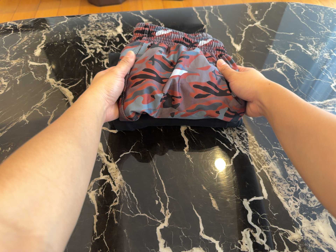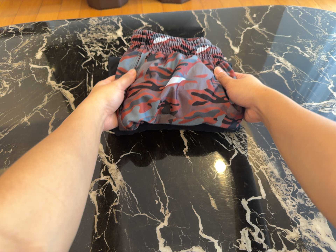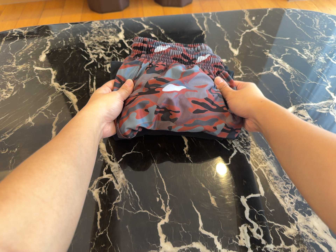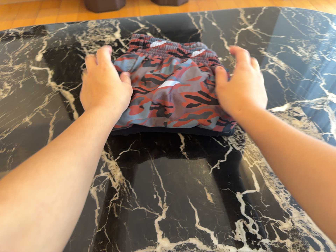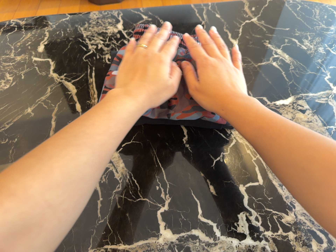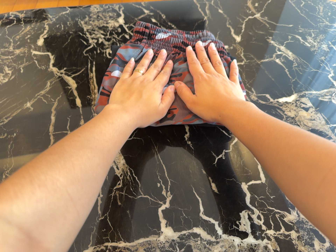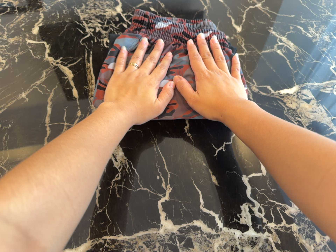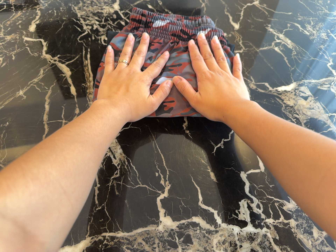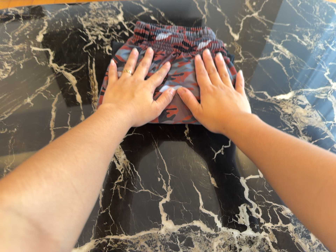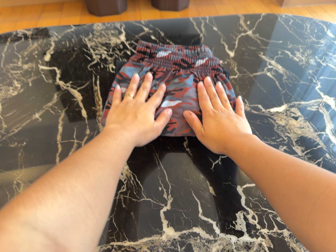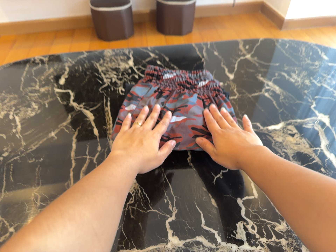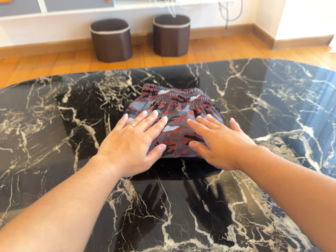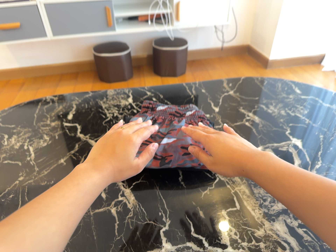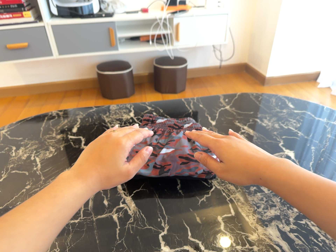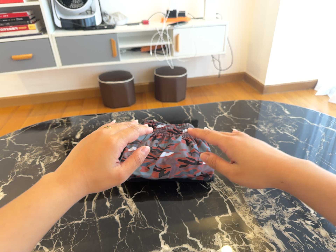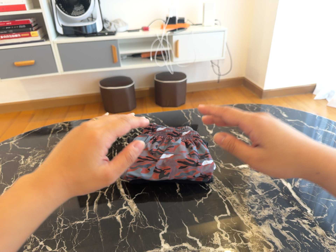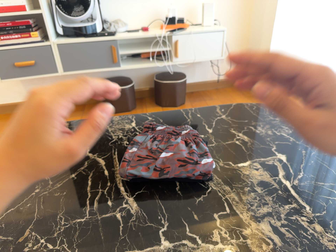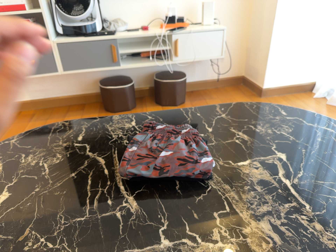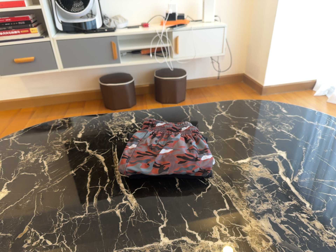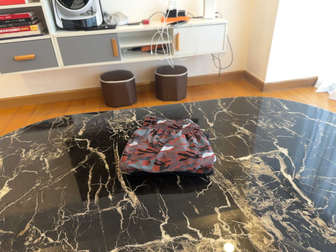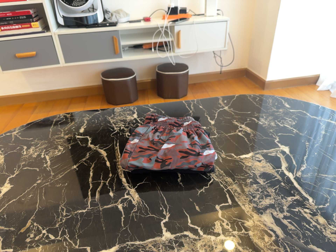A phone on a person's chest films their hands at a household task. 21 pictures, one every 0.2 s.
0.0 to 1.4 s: The camera shifts only a little, or ends up much as it began.
1.4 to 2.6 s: The camera travels backward, about 22 cm, so what stands in front gets smaller. Its aim tips toward the top of its view by about 20 degrees, and the scene shifts downward.
2.6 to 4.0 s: The camera shifts only a little, or ends up much as it began.
The film runs forward here.
